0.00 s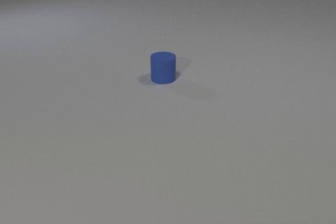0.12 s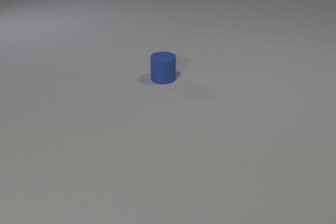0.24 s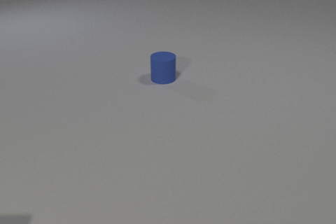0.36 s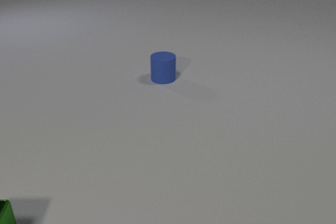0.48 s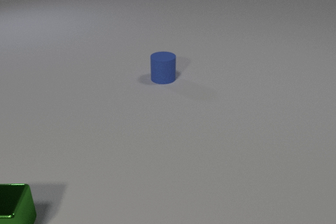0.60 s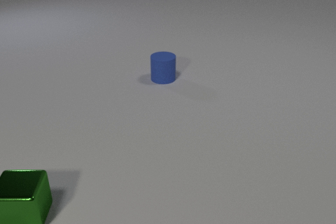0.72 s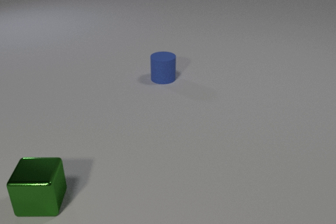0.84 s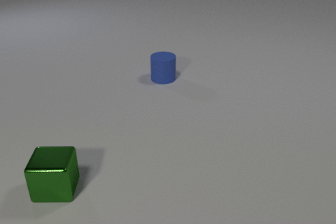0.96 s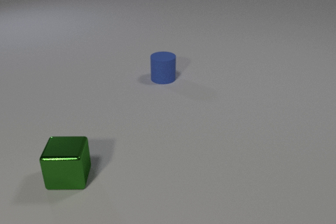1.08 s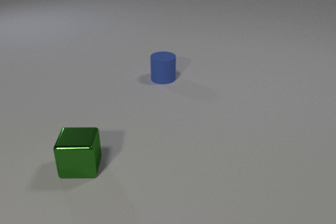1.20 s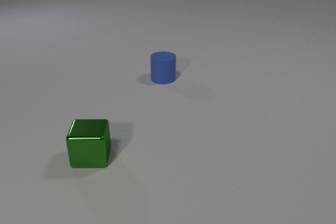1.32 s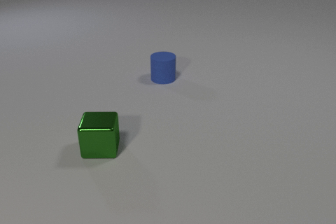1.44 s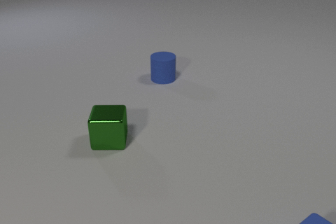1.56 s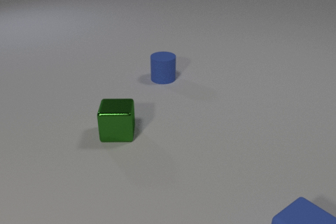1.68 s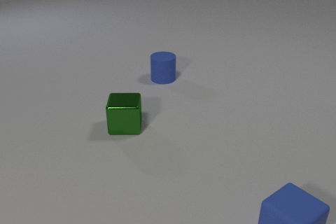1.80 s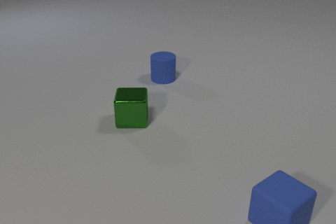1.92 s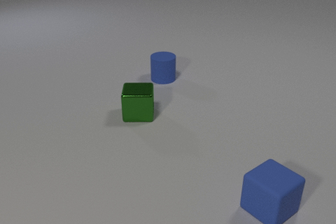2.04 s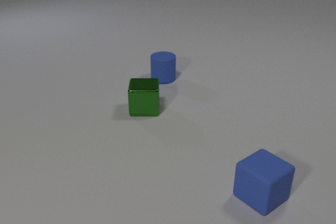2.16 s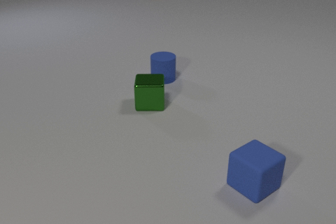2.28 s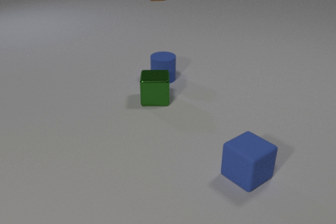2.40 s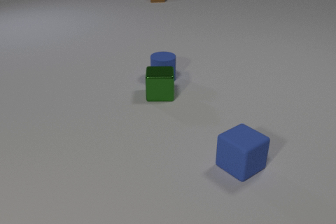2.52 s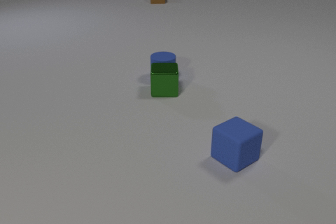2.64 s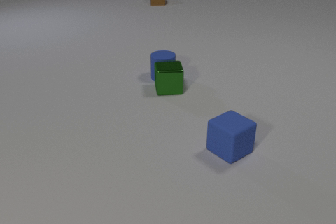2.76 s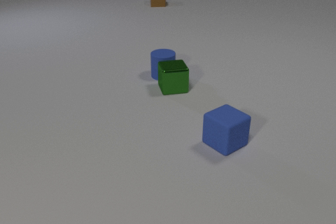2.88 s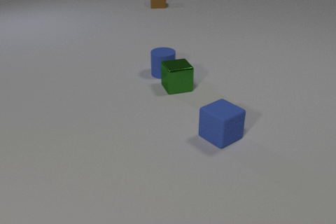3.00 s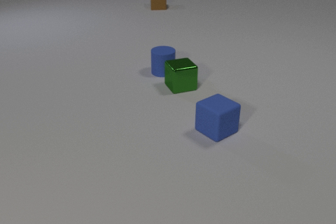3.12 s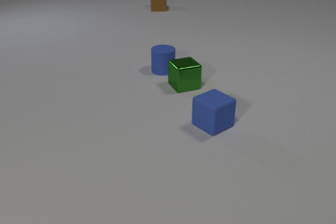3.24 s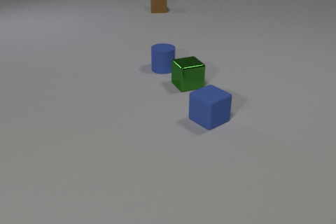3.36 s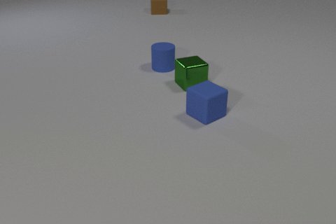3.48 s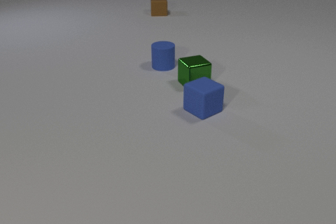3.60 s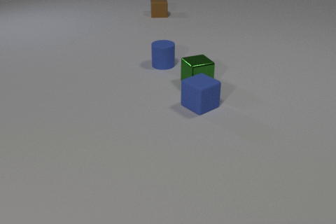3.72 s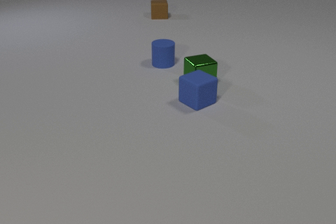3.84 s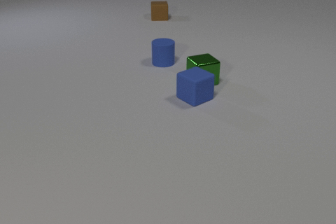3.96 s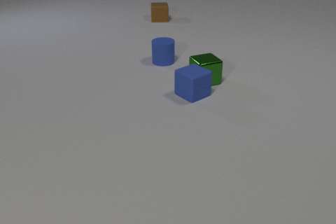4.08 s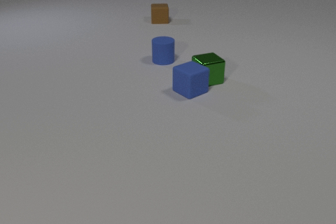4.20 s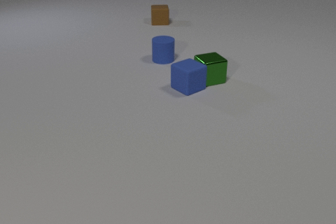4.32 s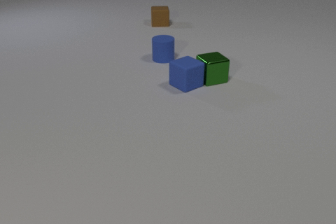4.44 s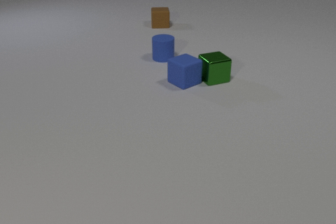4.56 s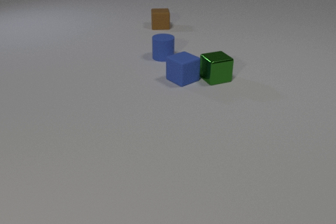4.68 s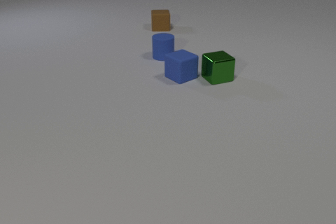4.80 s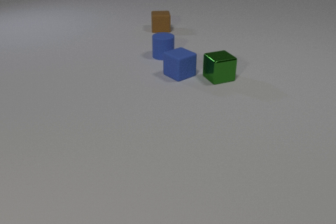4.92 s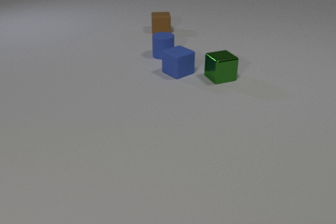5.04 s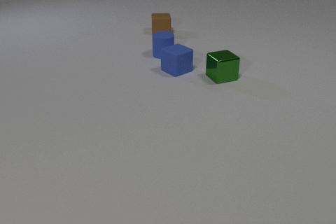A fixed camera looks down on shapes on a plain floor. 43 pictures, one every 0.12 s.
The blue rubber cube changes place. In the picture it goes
away from the camera.
The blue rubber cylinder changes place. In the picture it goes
away from the camera.
0.00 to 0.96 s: The green metal cube comes in at the bottom edge, slides to the right and away from the camera.
0.96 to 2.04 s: The green metal cube slides away from the camera and to the right. The blue rubber cube comes in at the bottom edge, slides away from the camera and to the left.
2.04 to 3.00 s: The green metal cube slides away from the camera and to the right. The blue rubber cylinder slides away from the camera. The brown rubber cube comes in at the top edge, slides toward the camera. The blue rubber cube slides away from the camera and to the left. The green metal cube and the blue rubber cylinder collide.
3.00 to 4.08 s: The green metal cube slides to the right and away from the camera. The blue rubber cylinder slides away from the camera. The brown rubber cube slides toward the camera. The blue rubber cube slides away from the camera.
4.08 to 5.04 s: The green metal cube slides to the right and away from the camera. The blue rubber cylinder slides away from the camera. The brown rubber cube slides toward the camera. The blue rubber cube slides away from the camera. The green metal cube and the blue rubber cube collide.
What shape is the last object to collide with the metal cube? cube.
Are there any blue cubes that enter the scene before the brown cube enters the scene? yes.
What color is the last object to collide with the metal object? blue.
